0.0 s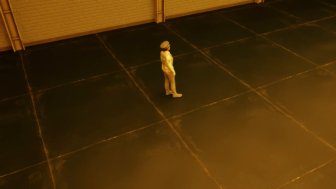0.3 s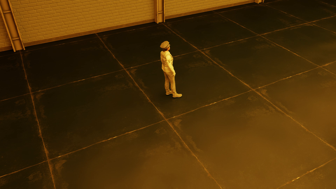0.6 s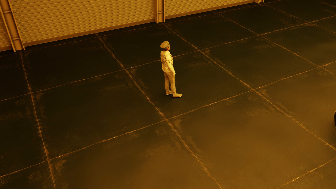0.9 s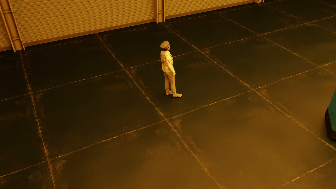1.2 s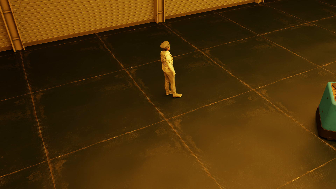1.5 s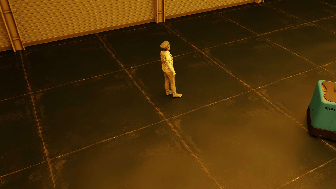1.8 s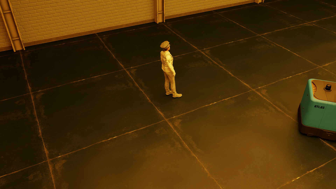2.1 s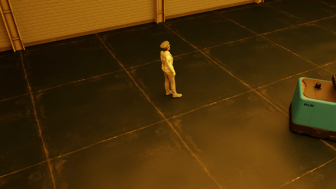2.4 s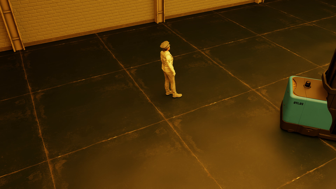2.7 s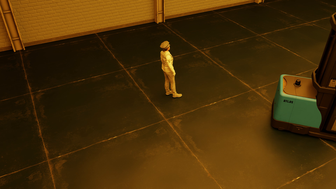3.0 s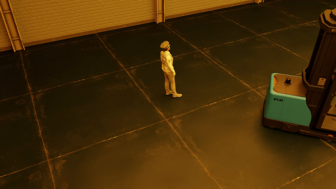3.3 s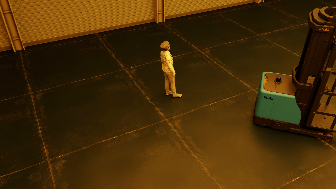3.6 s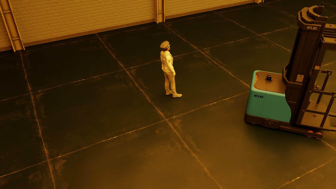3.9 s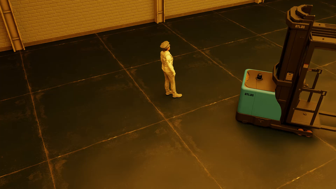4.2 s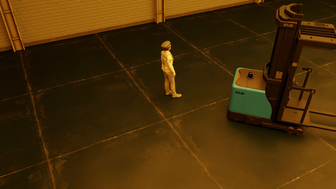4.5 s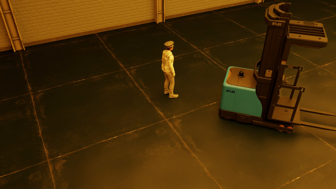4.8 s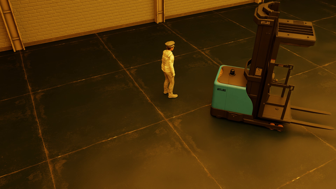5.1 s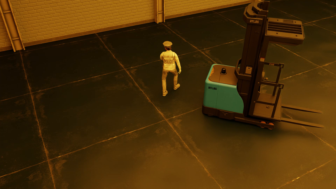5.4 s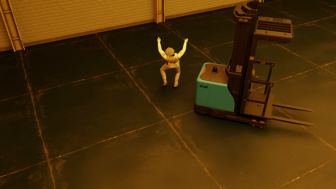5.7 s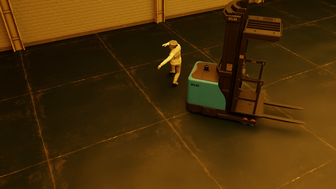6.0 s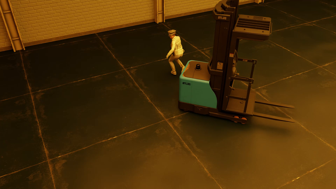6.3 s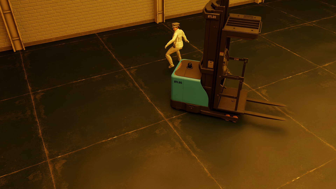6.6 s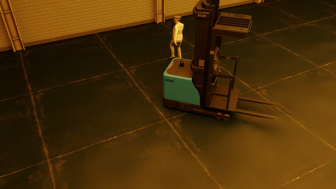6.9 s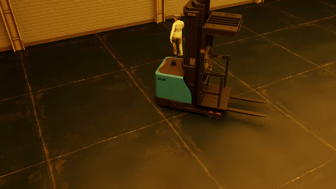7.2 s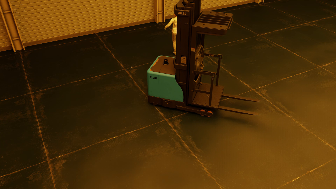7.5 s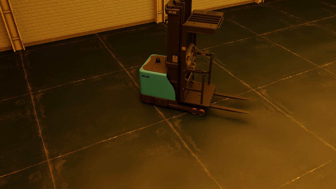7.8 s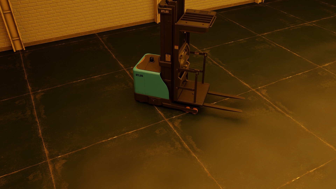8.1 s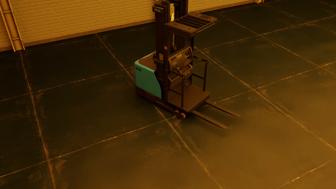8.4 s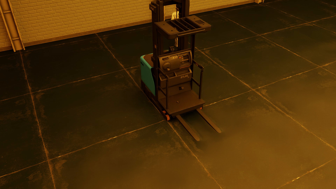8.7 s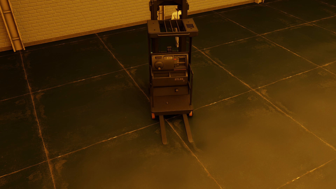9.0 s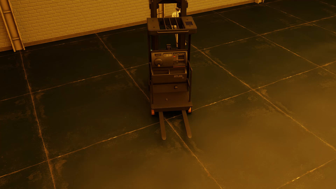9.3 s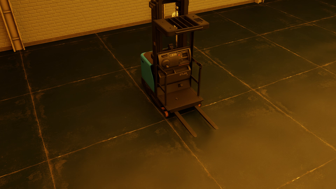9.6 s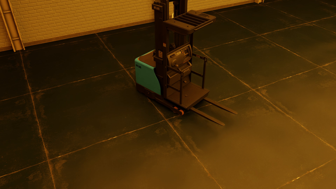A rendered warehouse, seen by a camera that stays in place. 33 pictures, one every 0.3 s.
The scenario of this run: Near miss between a forklift and a person.
